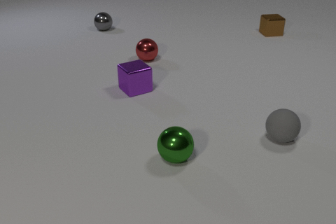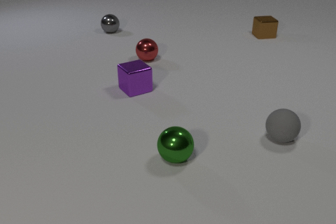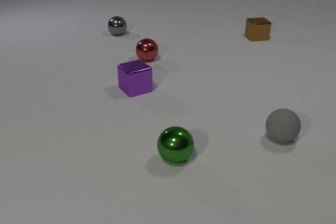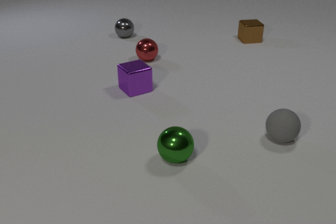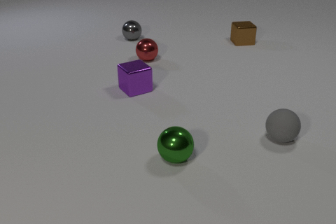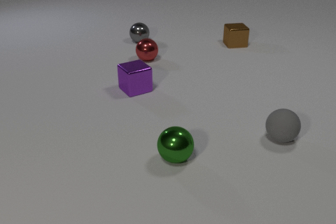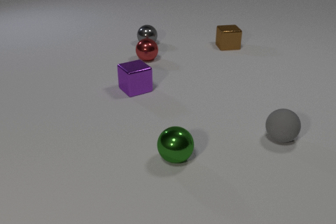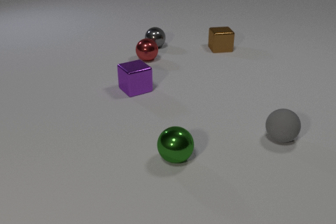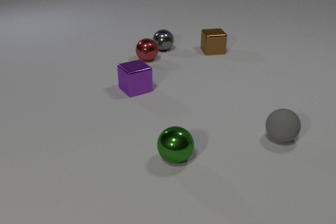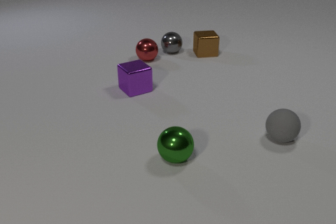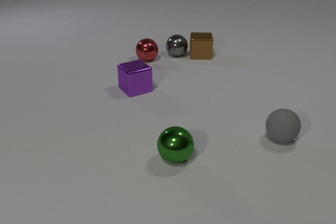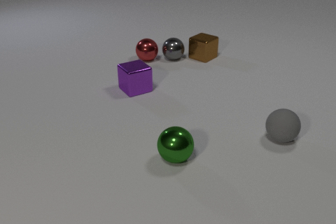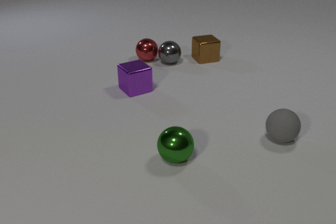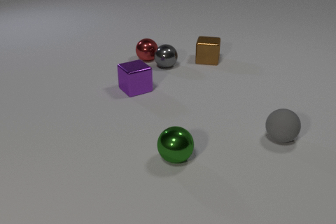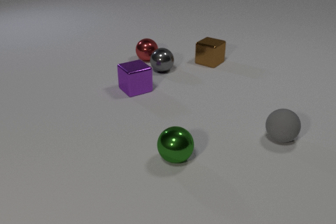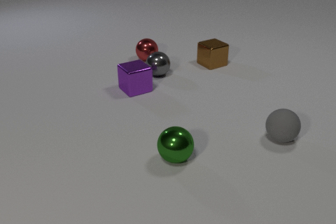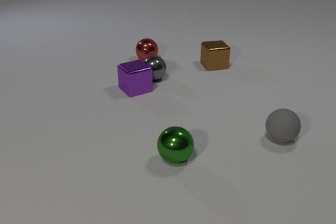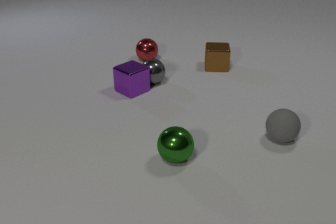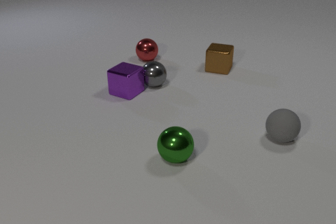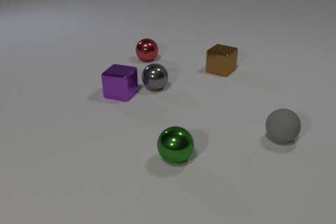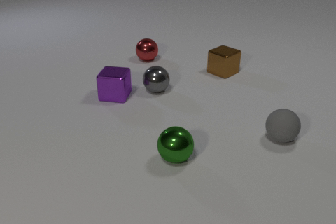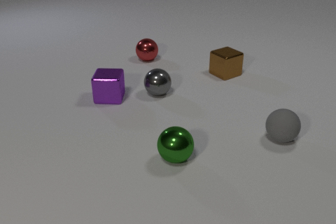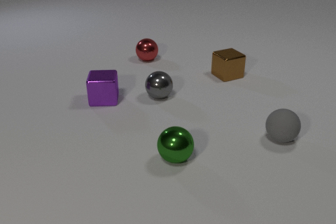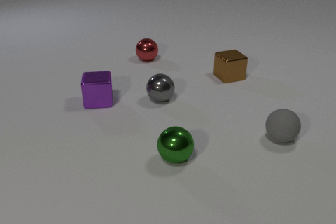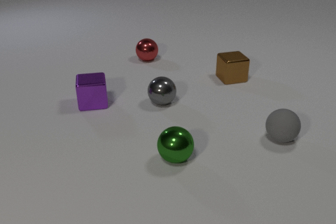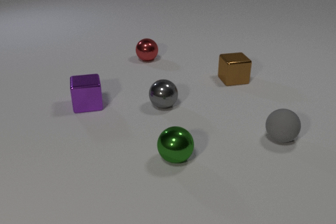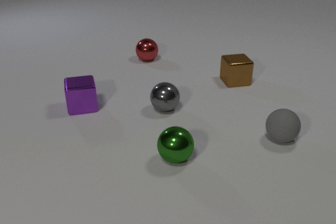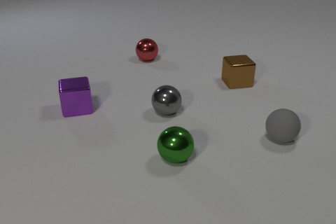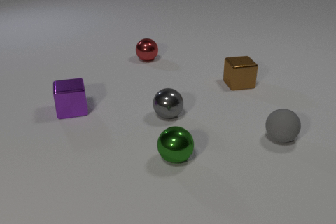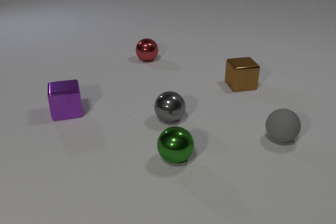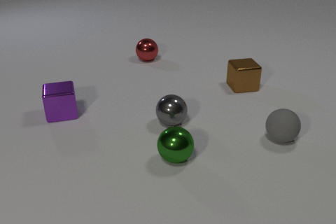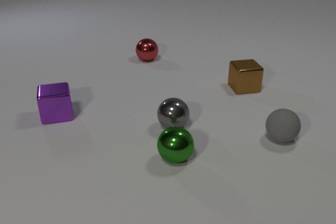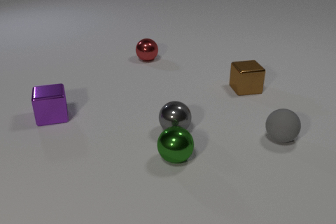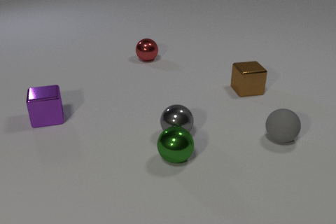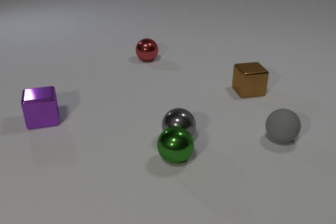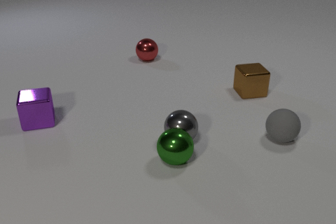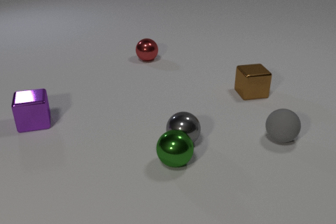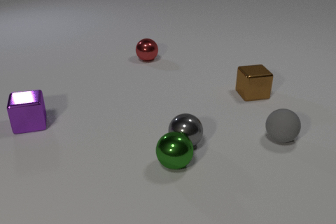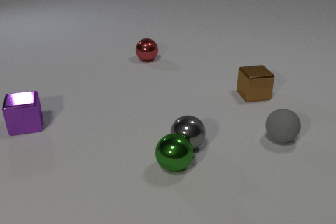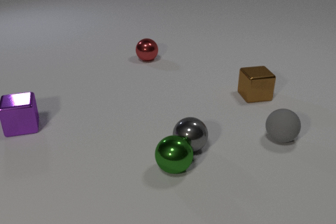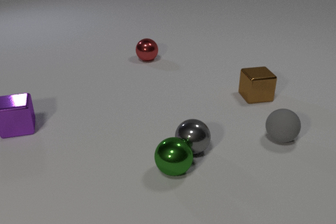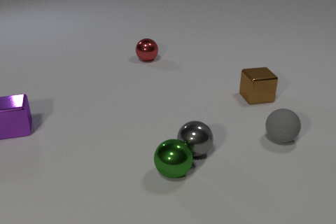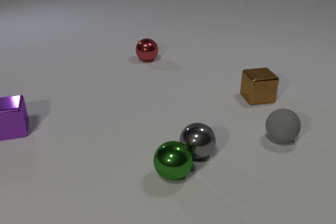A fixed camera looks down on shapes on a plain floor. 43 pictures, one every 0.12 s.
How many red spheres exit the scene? 0.
Are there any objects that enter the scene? no.
How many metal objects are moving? 4.
0.00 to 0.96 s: The brown metal cube slides toward the camera and to the left. The gray metal sphere rolls toward the camera and to the right.
0.96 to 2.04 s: The brown metal cube slides toward the camera. The gray metal sphere rolls toward the camera. The brown metal cube and the gray metal sphere collide. The gray metal sphere and the purple metal cube collide.
2.04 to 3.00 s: The brown metal cube slides toward the camera and to the right. The gray metal sphere rolls toward the camera. The purple metal cube slides to the left and toward the camera, spins so that its near face slides to the right, counterclockwise seen from above.
3.00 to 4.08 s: The brown metal cube slides toward the camera and to the right. The gray metal sphere rolls toward the camera. The purple metal cube slides to the left and toward the camera. The gray metal sphere and the green metal sphere collide.
4.08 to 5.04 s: The brown metal cube slides toward the camera and to the right. The gray metal sphere rolls toward the camera and to the right. The purple metal cube slides to the left. The green metal sphere rolls toward the camera.
